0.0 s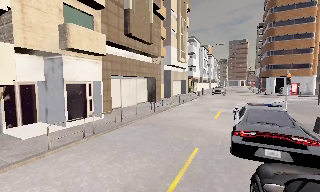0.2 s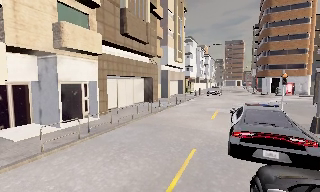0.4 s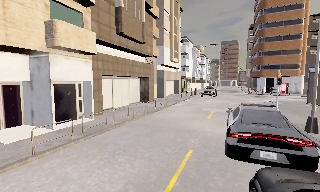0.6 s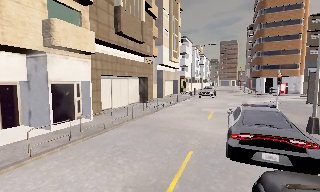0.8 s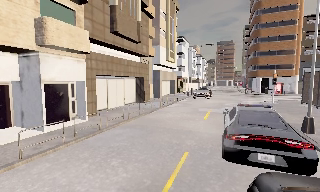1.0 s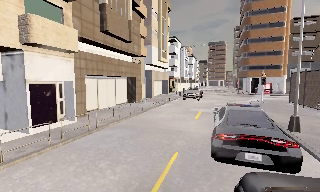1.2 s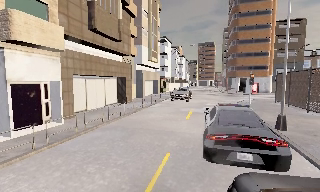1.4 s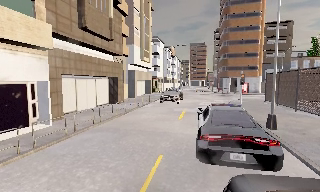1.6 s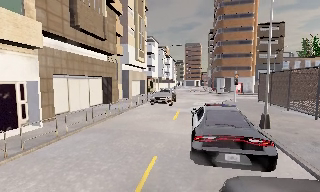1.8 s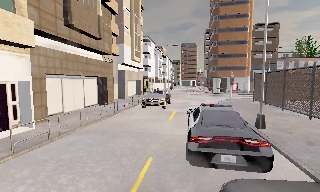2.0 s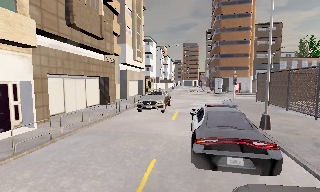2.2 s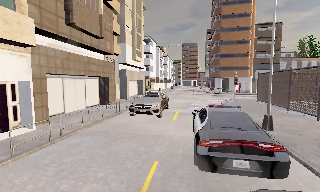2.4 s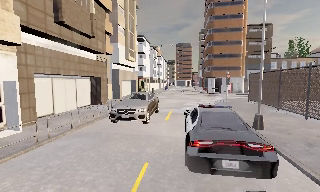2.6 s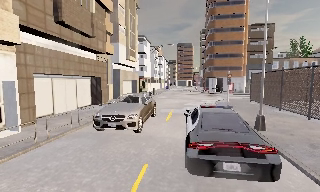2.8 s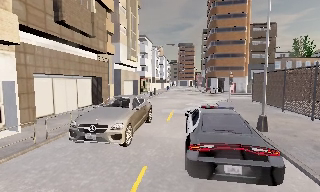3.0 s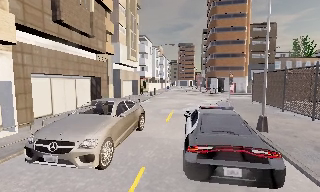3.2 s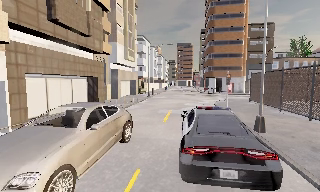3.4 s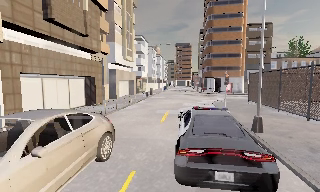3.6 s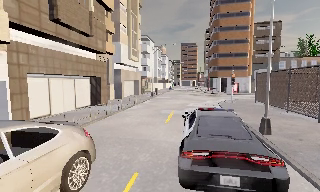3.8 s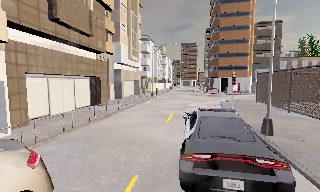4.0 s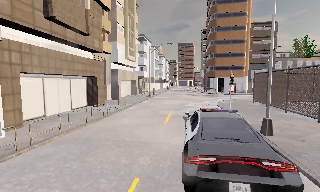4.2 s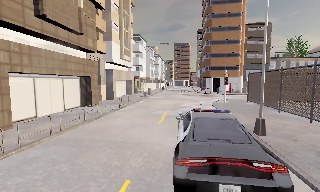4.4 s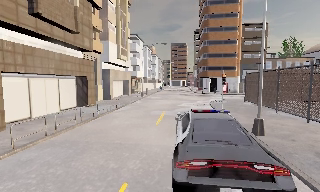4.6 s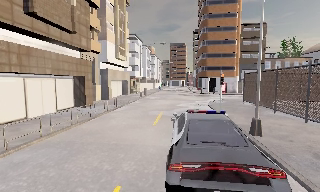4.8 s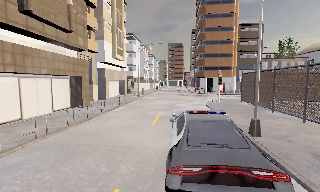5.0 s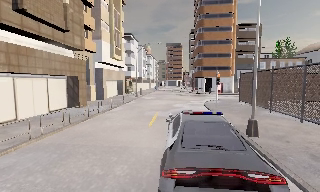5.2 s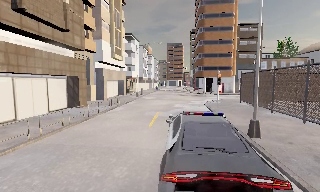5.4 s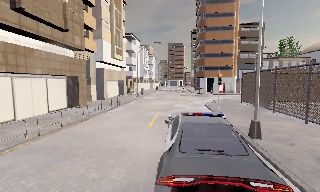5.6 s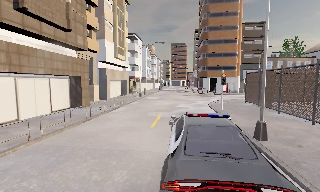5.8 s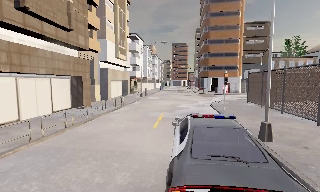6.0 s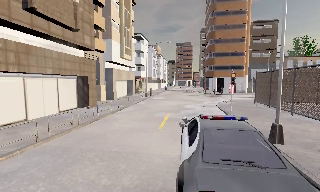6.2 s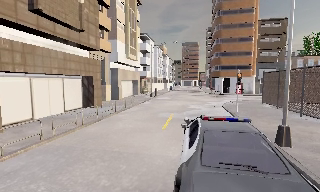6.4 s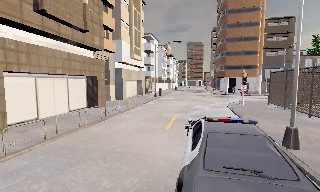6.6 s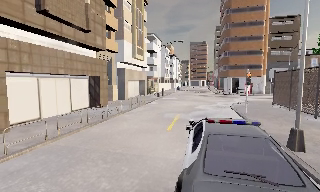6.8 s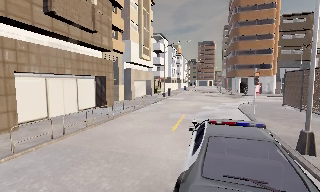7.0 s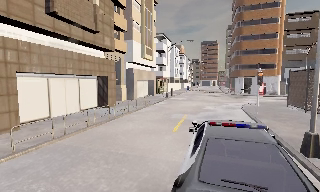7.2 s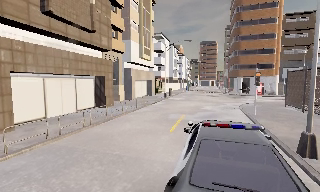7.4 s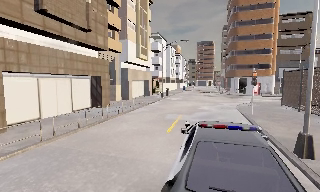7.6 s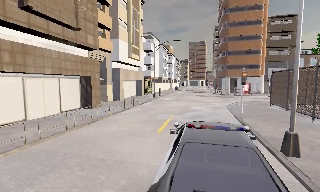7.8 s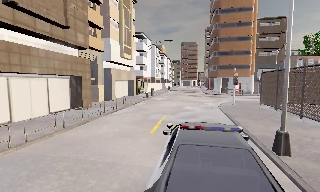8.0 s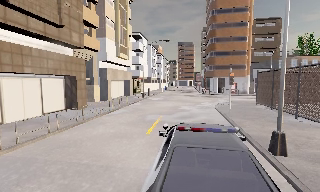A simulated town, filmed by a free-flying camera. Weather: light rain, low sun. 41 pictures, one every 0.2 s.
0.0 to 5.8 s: The scene slides to the left, as the camera pans about 20 degrees to its right. It travels forward, about 3 m, so what stands in front looms larger.
5.8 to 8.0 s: The camera travels forward and to its right, about 1 m, so what stands in front looms larger.
The film runs forward here.
